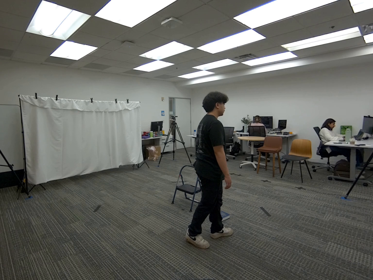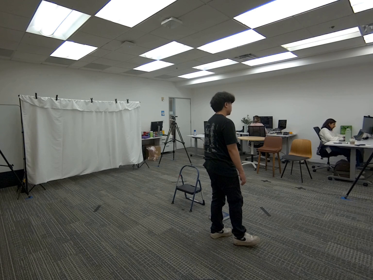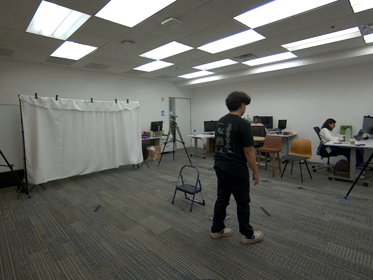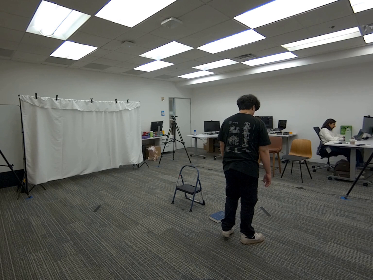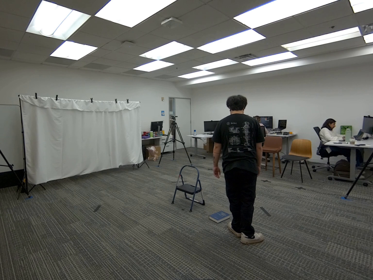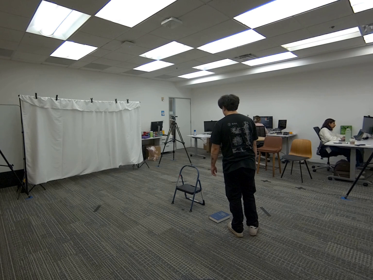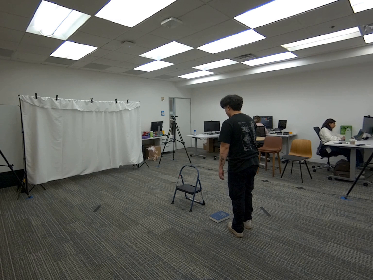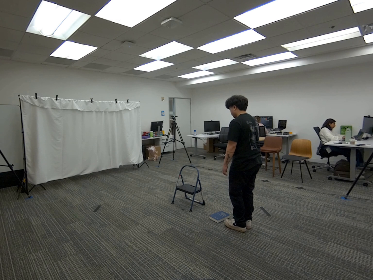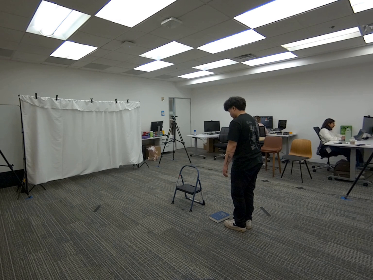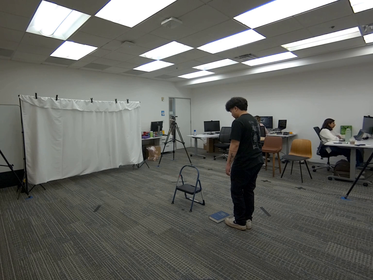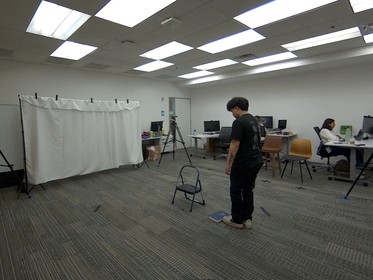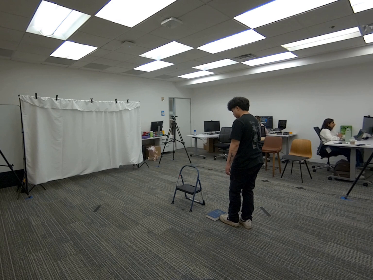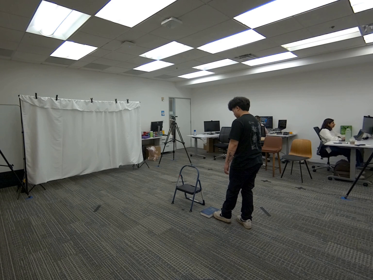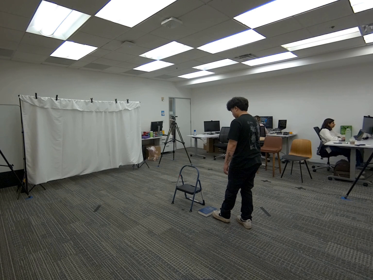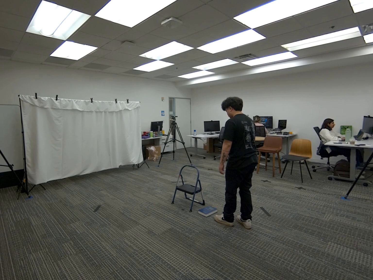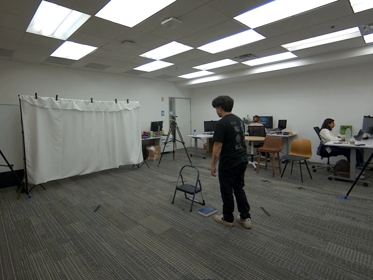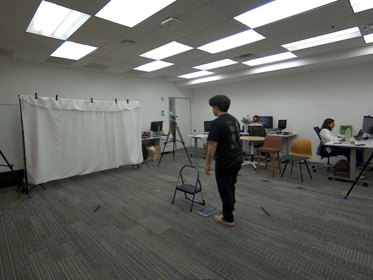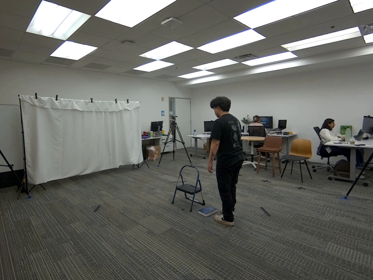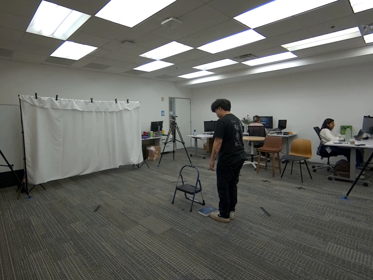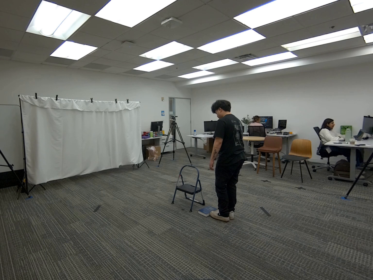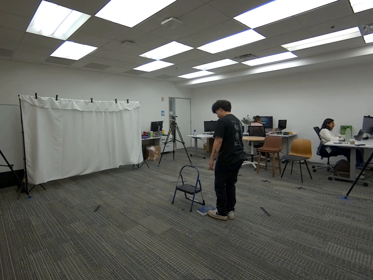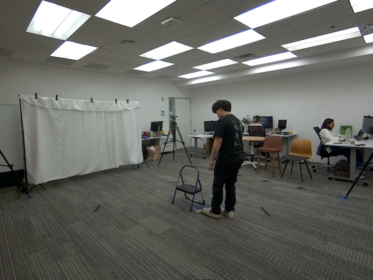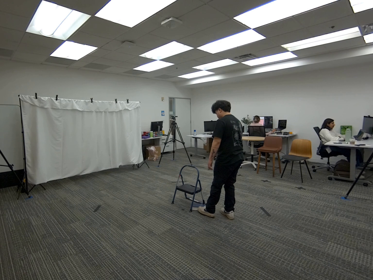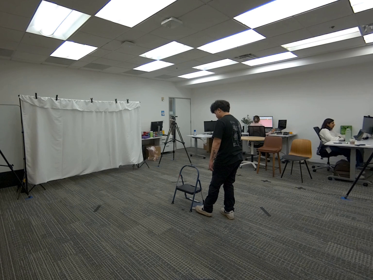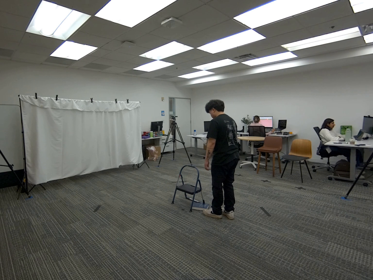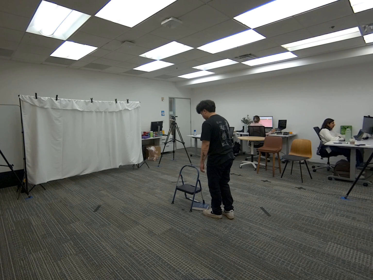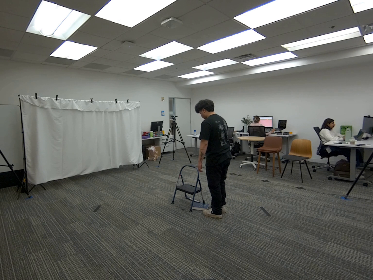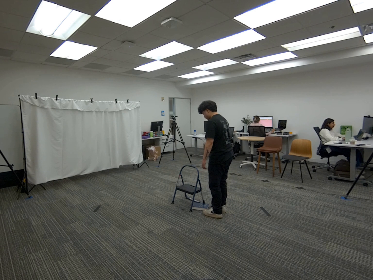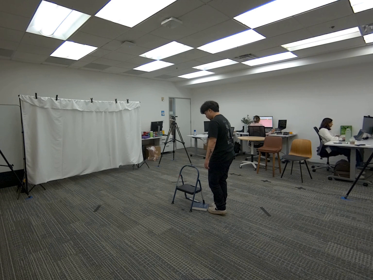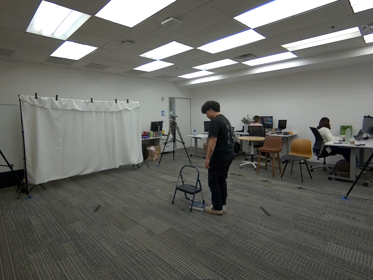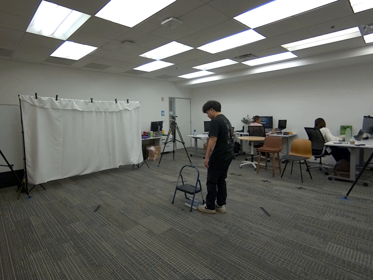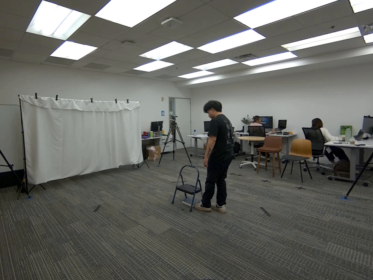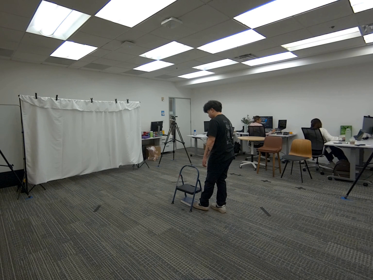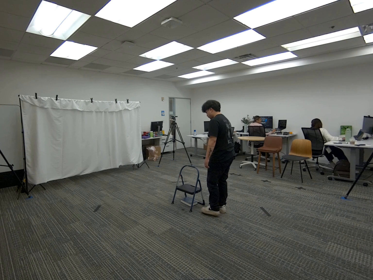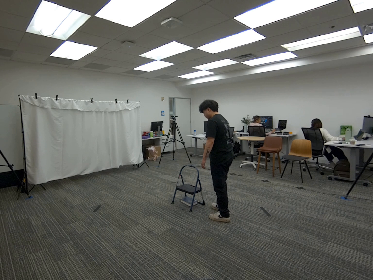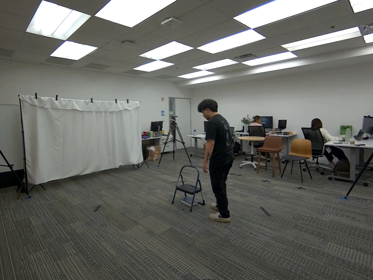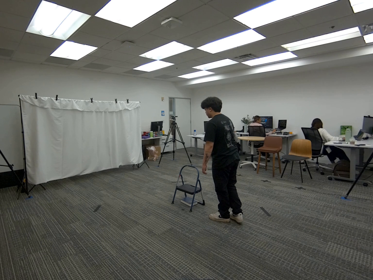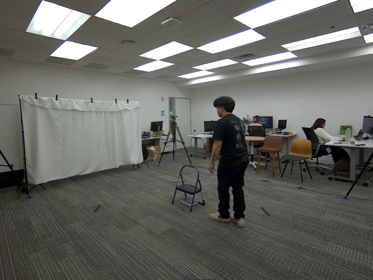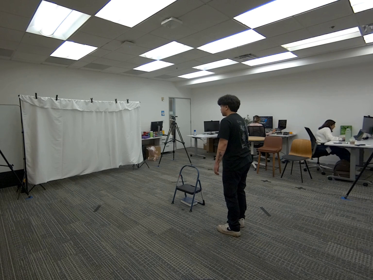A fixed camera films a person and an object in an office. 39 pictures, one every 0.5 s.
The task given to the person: Walk over to the dark blue book near the step ladder and push the dark blue book underneath the step ladder using your left foot.
